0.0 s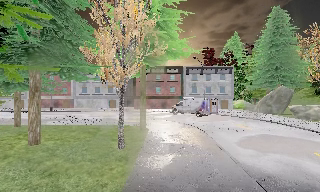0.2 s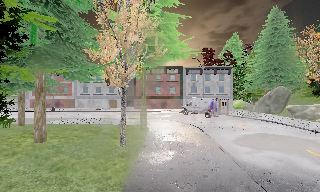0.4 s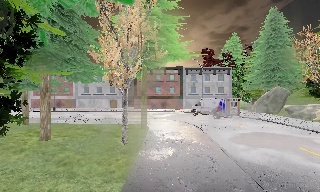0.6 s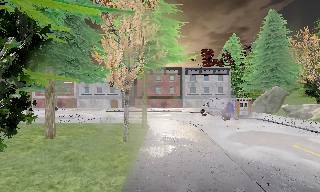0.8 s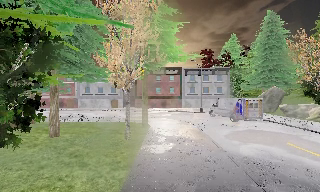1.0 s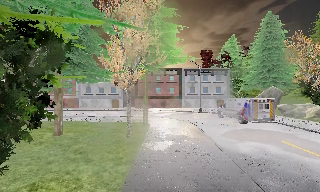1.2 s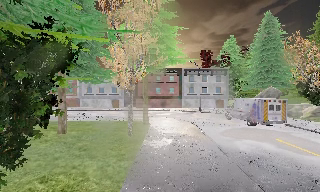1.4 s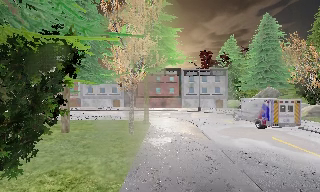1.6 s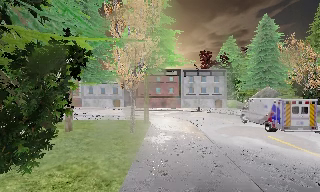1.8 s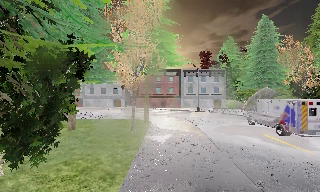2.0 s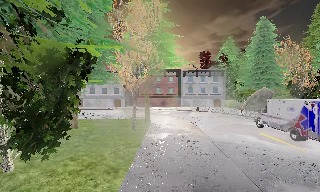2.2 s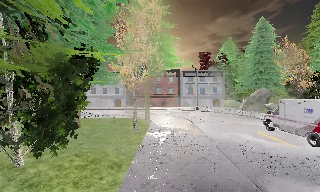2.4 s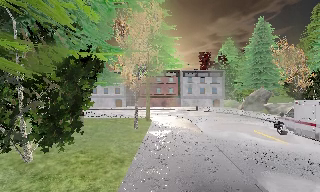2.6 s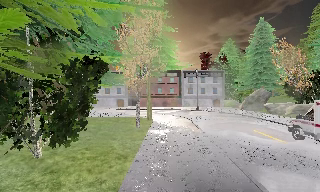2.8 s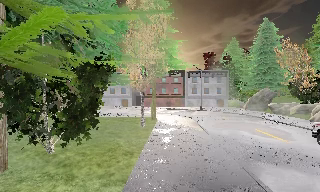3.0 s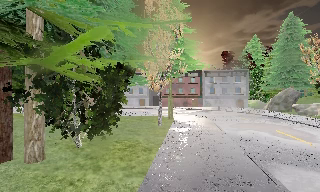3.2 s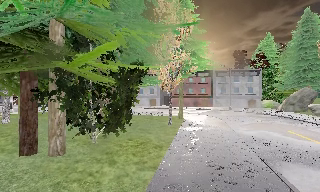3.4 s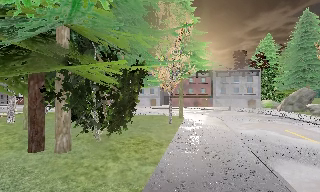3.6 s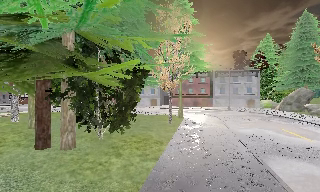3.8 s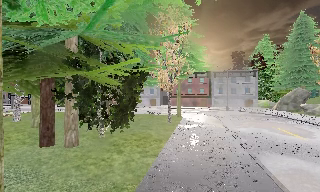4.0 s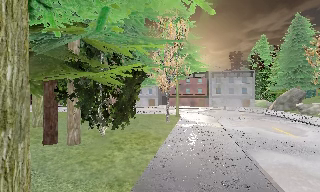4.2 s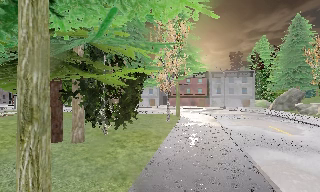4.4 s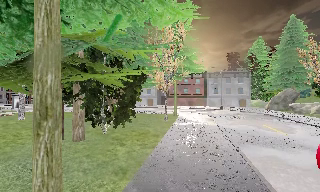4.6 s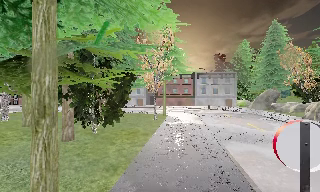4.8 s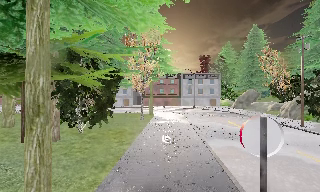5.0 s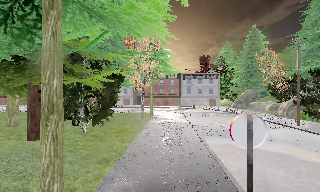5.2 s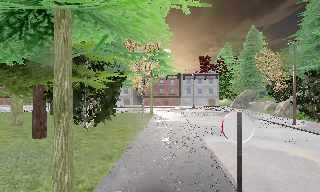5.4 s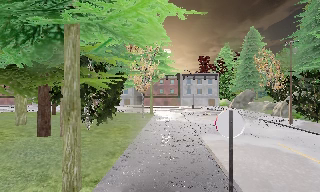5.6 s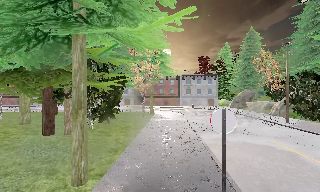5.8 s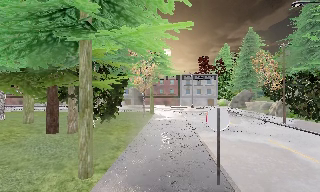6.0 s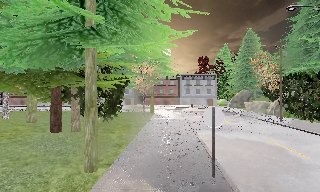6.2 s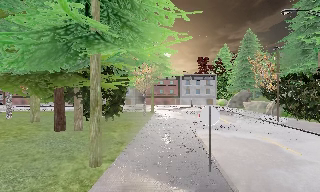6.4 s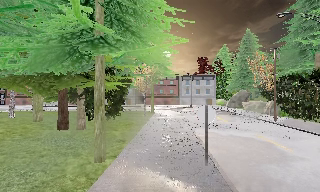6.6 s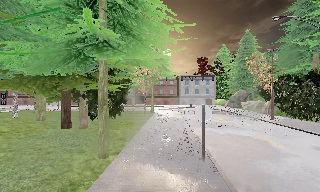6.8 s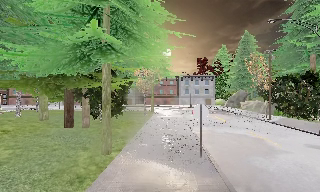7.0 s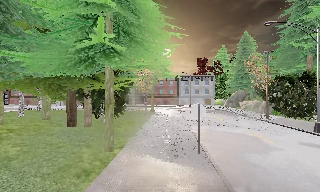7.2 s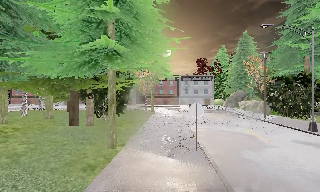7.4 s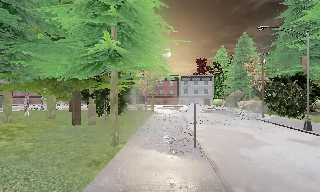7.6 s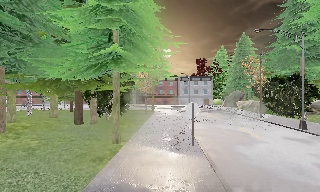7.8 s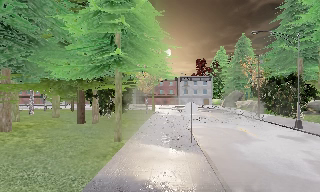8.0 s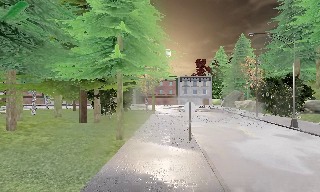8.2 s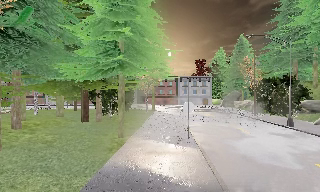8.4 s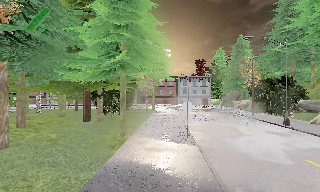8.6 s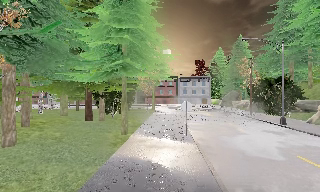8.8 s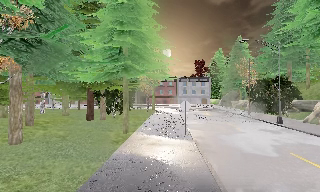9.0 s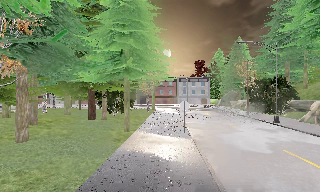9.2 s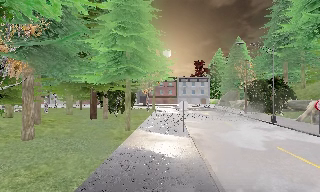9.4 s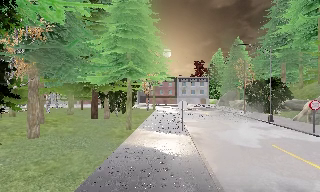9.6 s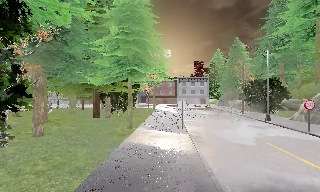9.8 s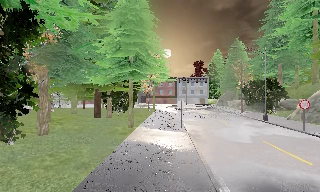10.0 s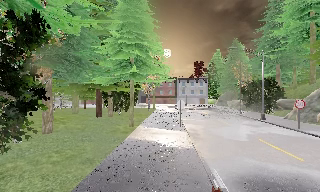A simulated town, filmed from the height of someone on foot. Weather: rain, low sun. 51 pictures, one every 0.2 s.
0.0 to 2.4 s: The camera travels backward, about 5 m, so what stands in front gets smaller.
2.4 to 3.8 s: The camera pans to its left, which is counterclockwise from overhead, by about 10 degrees. It travels backward, about 2.5 m, so what stands in front gets smaller.
3.8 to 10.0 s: The camera travels backward, about 12 m, so what stands in front gets smaller.
The film runs backward here.
